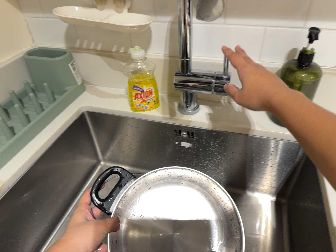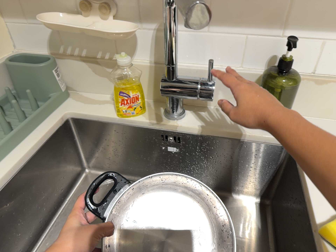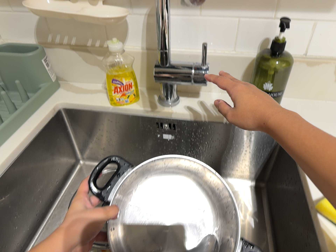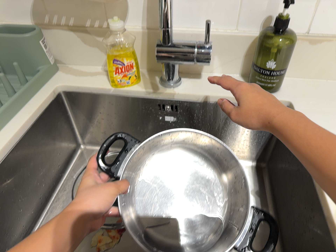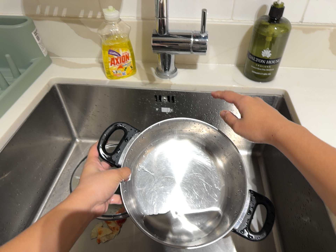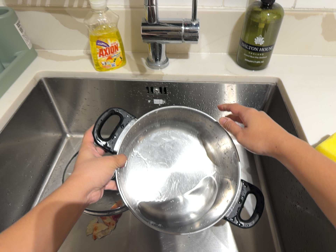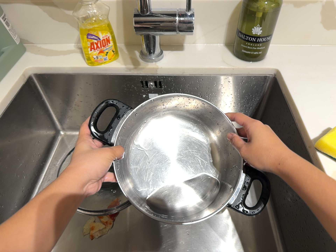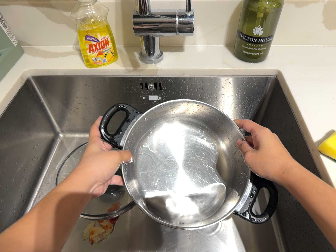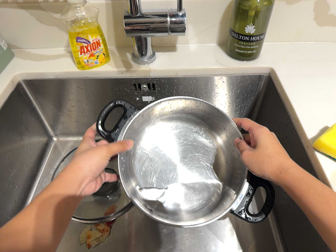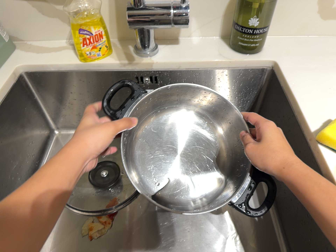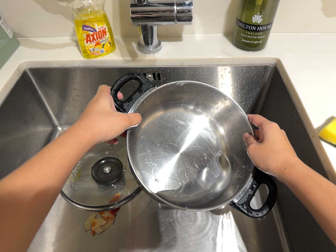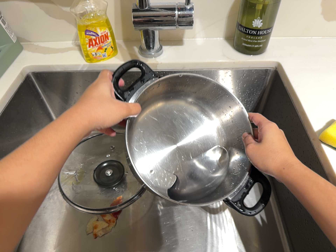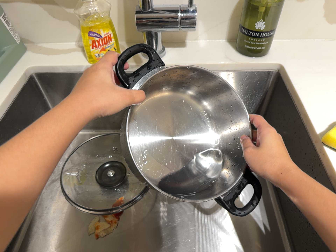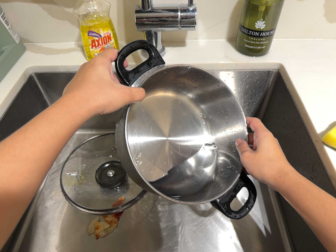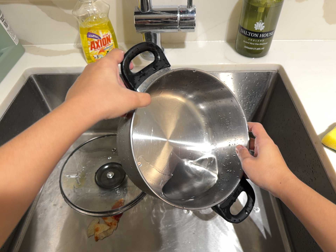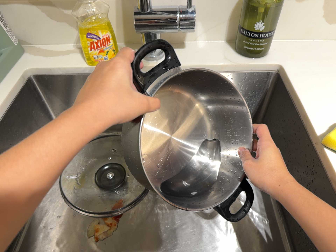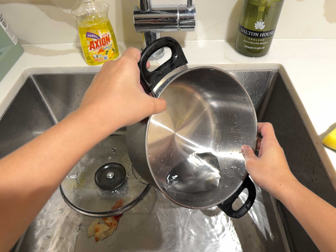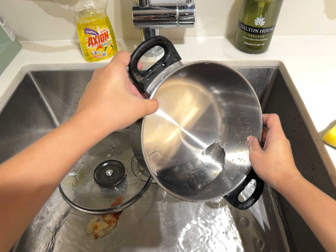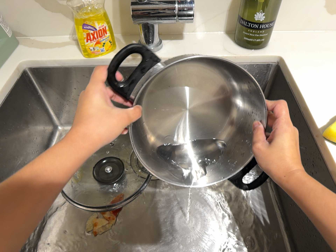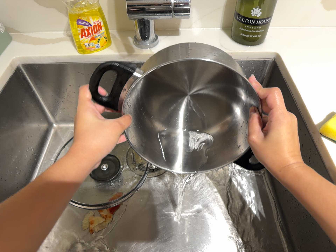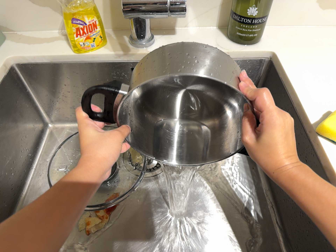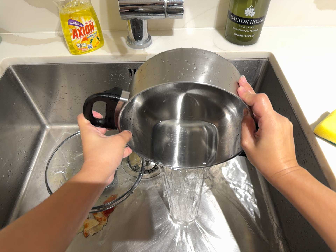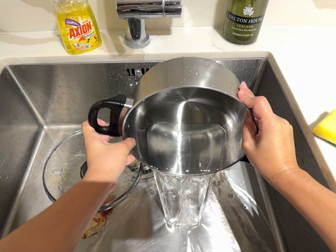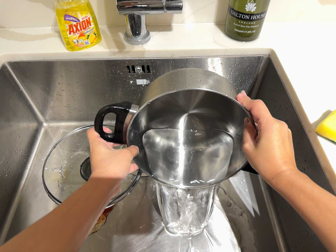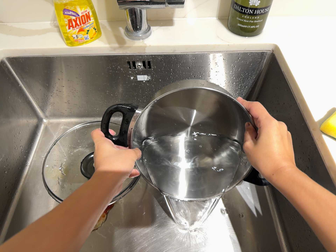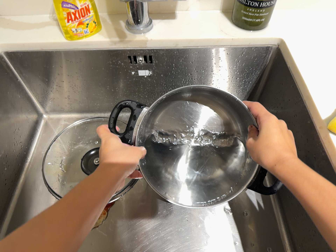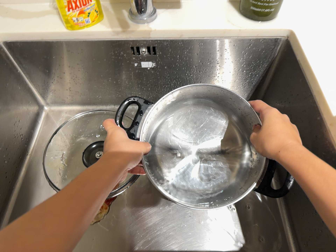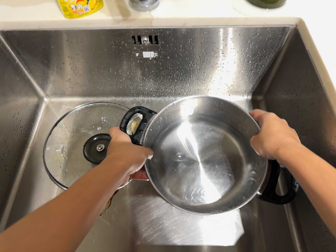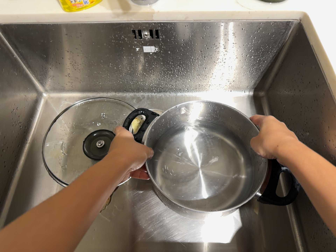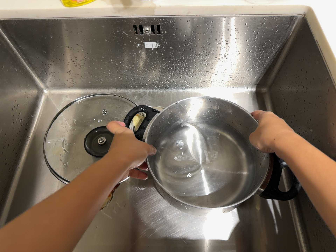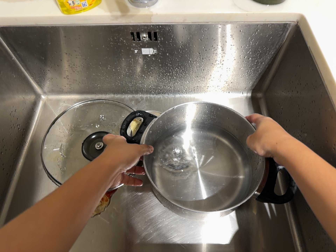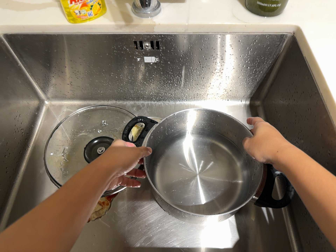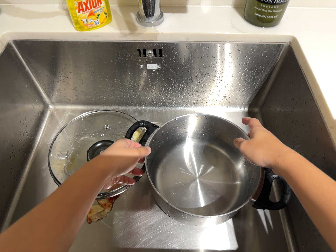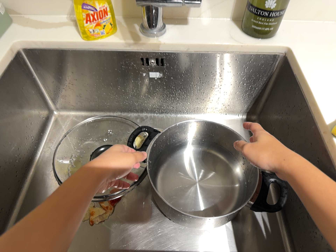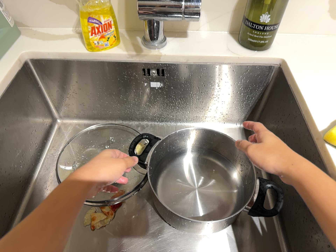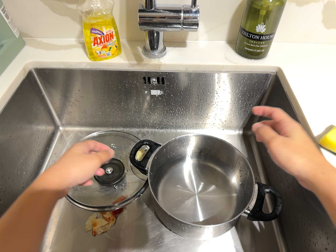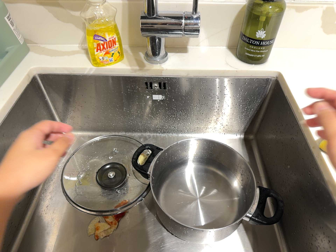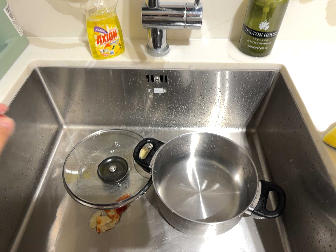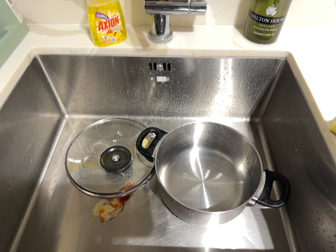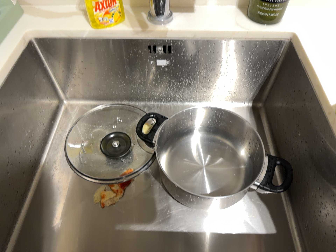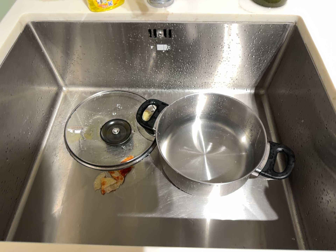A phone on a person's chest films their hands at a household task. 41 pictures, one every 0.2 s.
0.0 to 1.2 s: The camera pans to its right by about 10 degrees. It travels to its left, about 7 cm. It rolls about its line of sight by about 10 degrees, and the scene rotates counterclockwise.
1.2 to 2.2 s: The camera shifts only a little, or ends up much as it began.
2.2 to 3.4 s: The camera keeps its place and its aim.
3.4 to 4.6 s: The camera shifts only a little, or ends up much as it began.
4.6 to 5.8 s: The camera travels forward, about 6 cm, so what stands in front looms larger. Its aim tips toward the bottom of its view by about 10 degrees, and the scene shifts upward.
5.8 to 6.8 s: The camera travels backward, about 8 cm, so what stands in front gets smaller. Its aim tips toward the top of its view by about 10 degrees, and the scene shifts downward.
6.8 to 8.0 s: The camera shifts only a little, or ends up much as it began.
The film runs backward here.
